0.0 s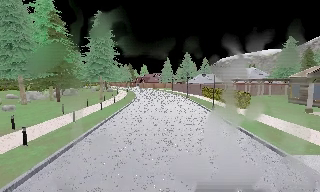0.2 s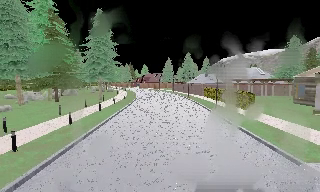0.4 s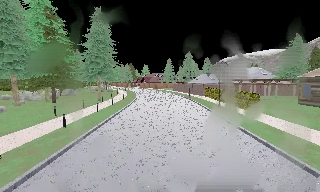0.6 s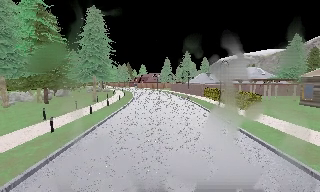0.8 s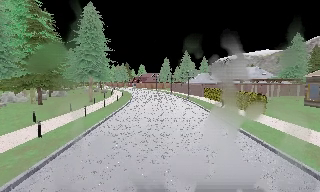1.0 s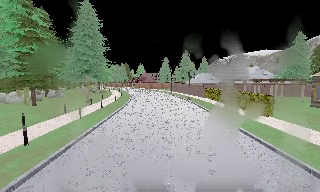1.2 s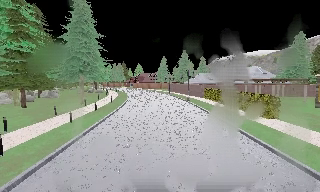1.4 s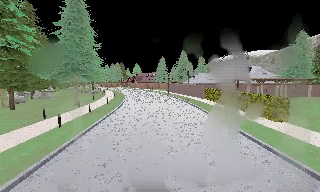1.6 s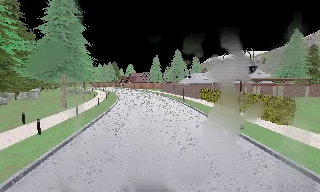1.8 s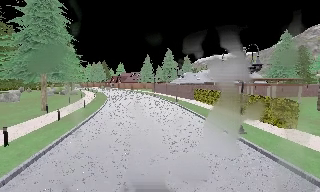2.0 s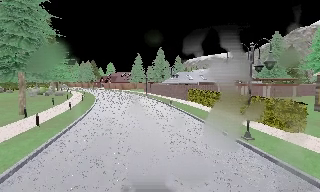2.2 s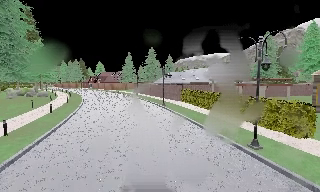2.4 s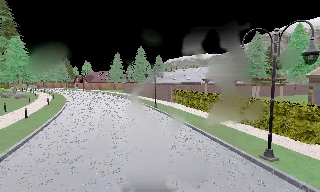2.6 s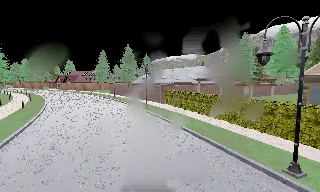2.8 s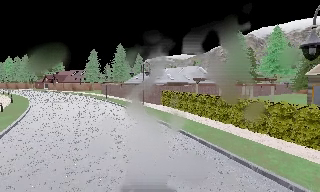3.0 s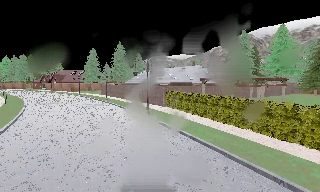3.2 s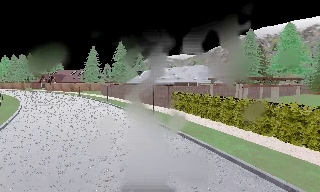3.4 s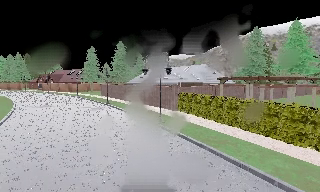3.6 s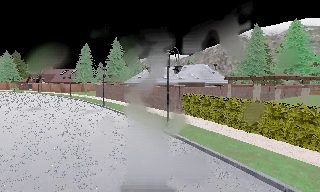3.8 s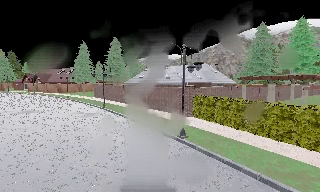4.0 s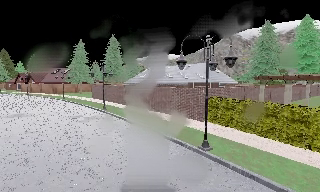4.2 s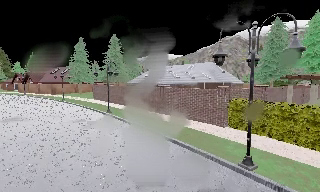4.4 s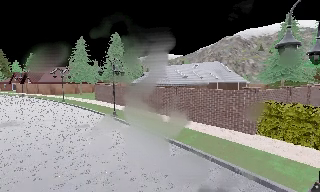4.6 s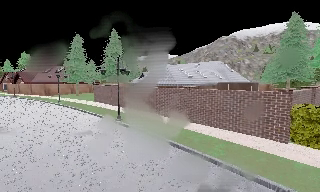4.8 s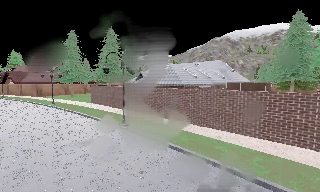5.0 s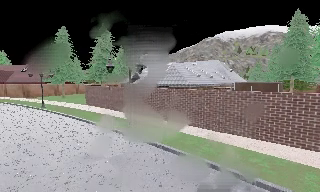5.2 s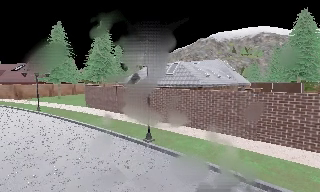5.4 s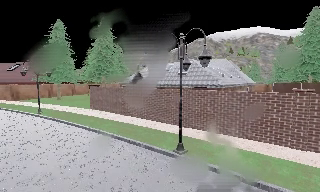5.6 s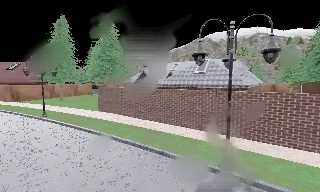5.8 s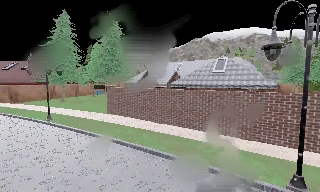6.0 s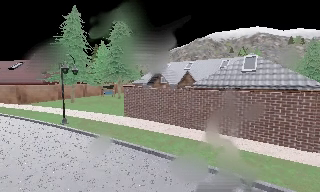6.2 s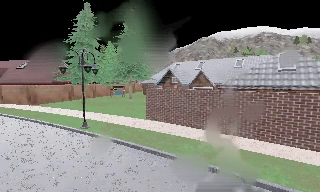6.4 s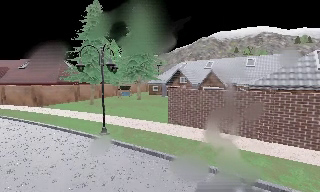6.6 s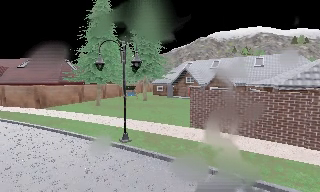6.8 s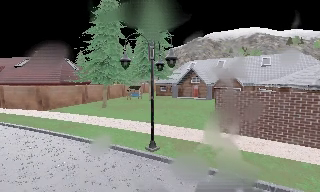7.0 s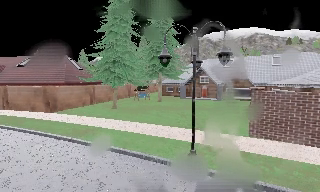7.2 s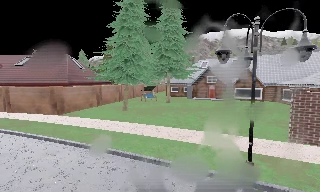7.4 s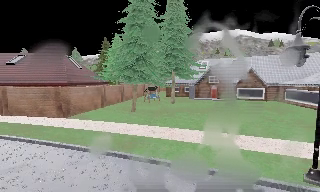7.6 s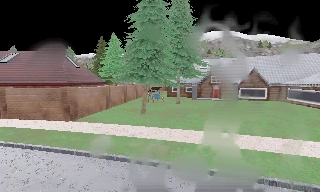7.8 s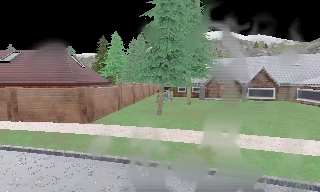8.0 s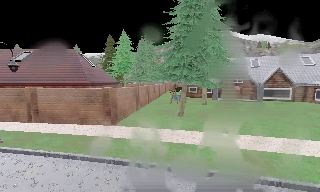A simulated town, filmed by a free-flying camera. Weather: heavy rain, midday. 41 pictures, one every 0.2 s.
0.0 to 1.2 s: The camera travels forward, about 5 m, so what stands in front looms larger.
1.2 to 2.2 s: The scene slides to the left, as the camera pans about 15 degrees to its right. It travels forward, about 6 m, so what stands in front looms larger.
2.2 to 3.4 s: The camera pans to its right, which is clockwise from overhead, by about 10 degrees. It travels forward and to its left, about 8 m, so what stands in front looms larger.
3.4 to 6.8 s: The camera pans to its right, which is clockwise from overhead, by about 15 degrees. It travels to its left and forward, about 30 m, so close, fixed things drift to the right.
6.8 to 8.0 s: The camera travels to its left, about 11 m, so close, fixed things drift to the right.
The film runs backward here.
